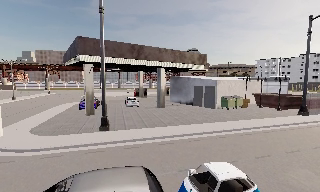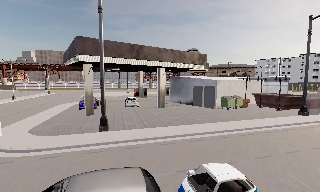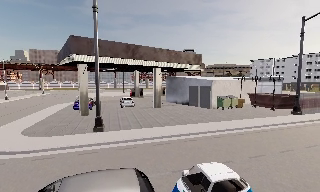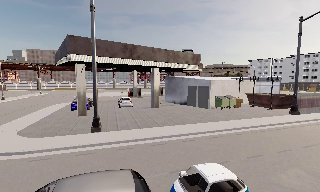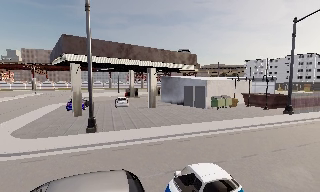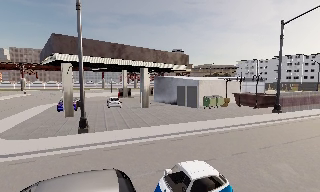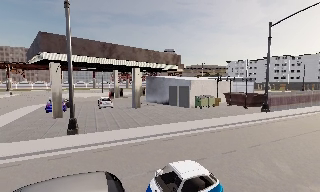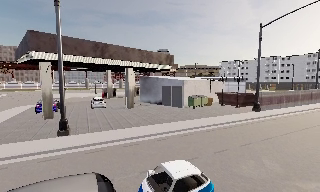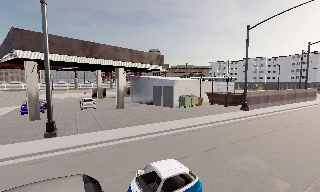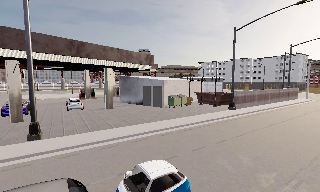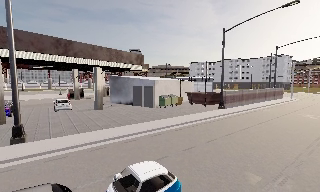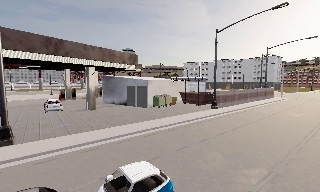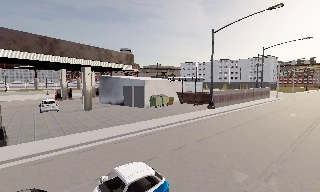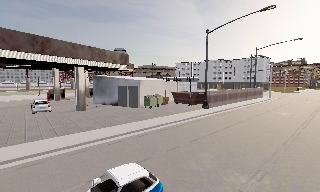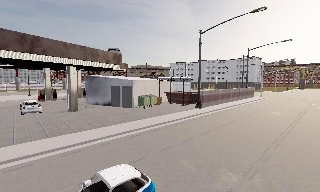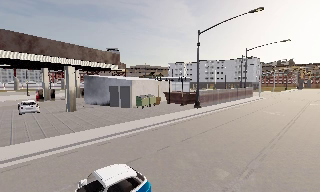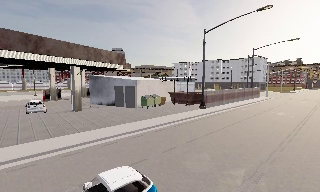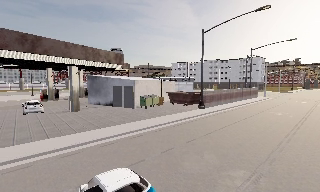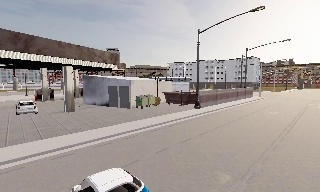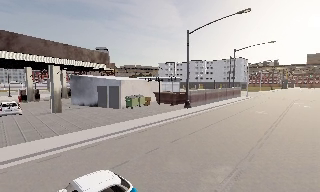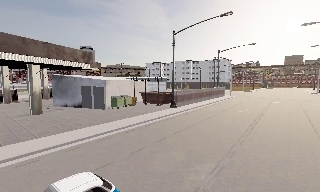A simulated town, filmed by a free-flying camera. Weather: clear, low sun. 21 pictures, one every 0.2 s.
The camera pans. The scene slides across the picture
to the left.
The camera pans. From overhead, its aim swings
clockwise.
0.0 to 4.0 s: The camera swings to its right by about 35 degrees, and the scene slides to the left. It travels to its right, about 1.5 m, so close, fixed things drift to the left.
The film runs forward here.
